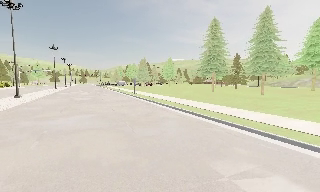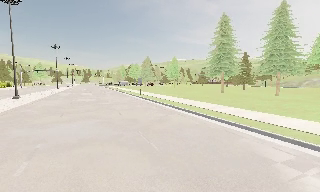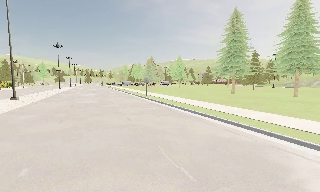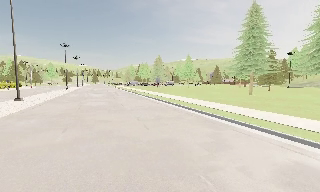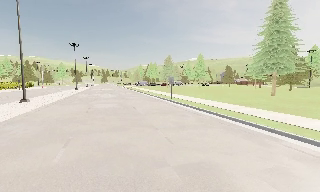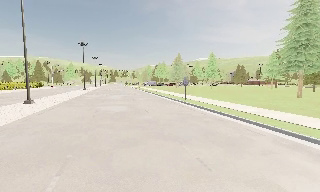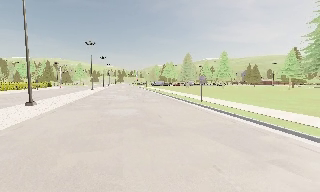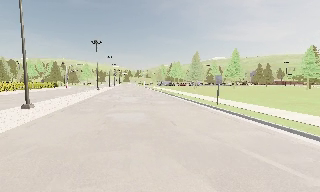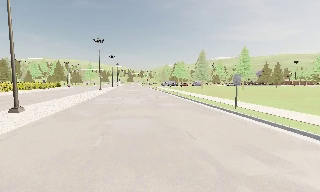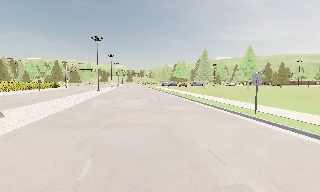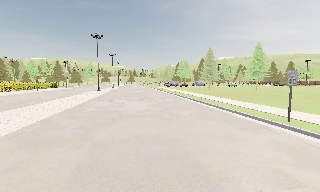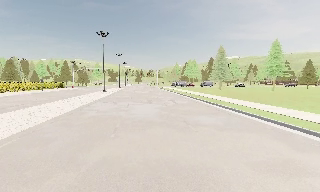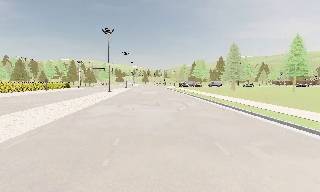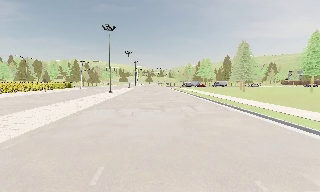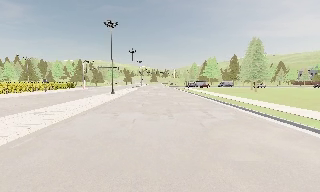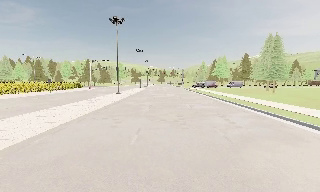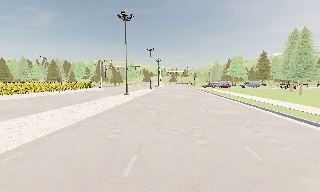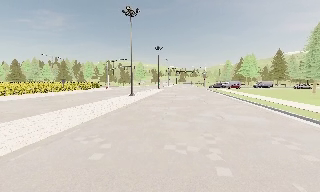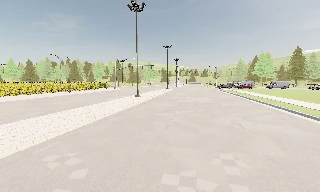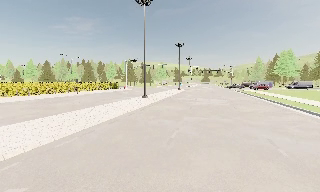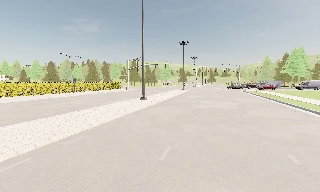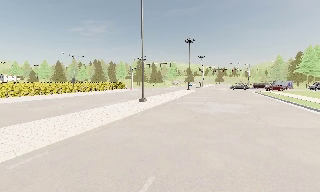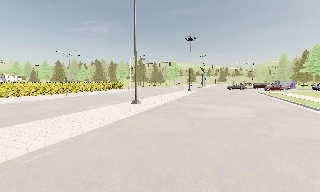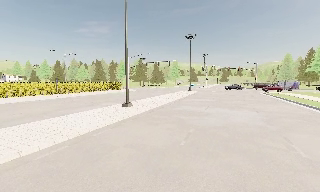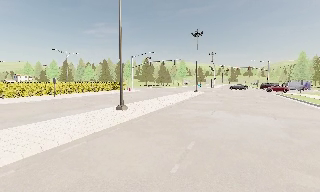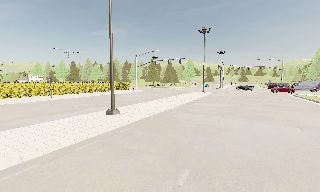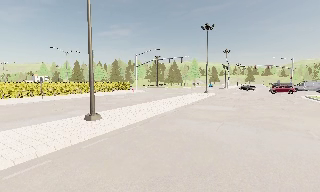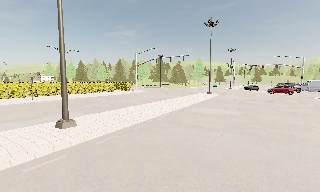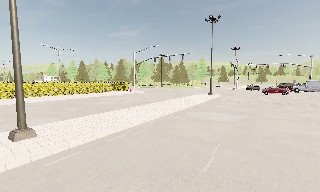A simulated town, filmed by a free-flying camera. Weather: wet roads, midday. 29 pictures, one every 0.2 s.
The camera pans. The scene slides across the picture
to the right.
The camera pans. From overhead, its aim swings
counterclockwise.
0.0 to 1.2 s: The camera pans to its left, which is counterclockwise from overhead, by about 10 degrees. It travels forward and to its left, about 11 m, so what stands in front looms larger.
1.2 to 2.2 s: The camera travels forward, about 10 m, so what stands in front looms larger.
2.2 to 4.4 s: The camera pans to its left, which is counterclockwise from overhead, by about 30 degrees. It travels forward, about 20 m, so what stands in front looms larger.
4.4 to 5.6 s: The camera pans to its left, which is counterclockwise from overhead, by about 10 degrees. It travels forward and to its right, about 11 m, so what stands in front looms larger.
The film runs forward here.
